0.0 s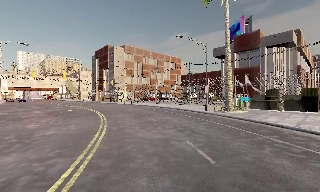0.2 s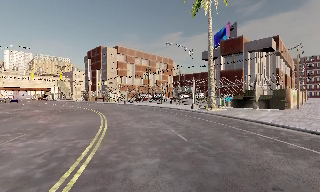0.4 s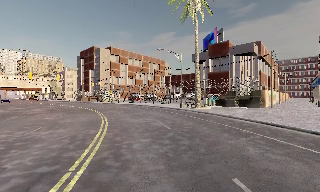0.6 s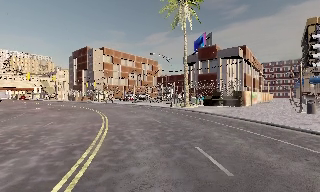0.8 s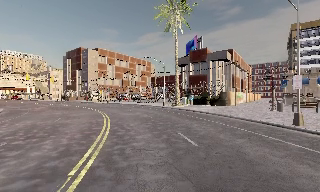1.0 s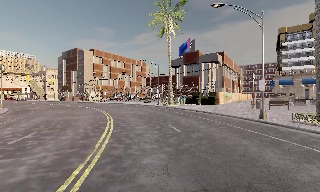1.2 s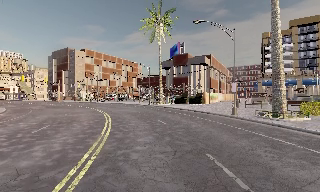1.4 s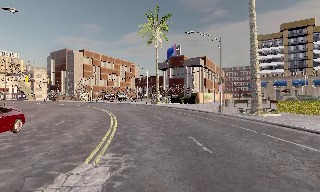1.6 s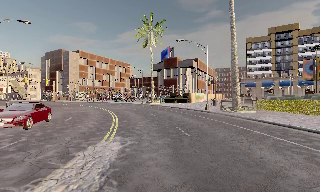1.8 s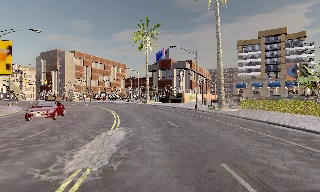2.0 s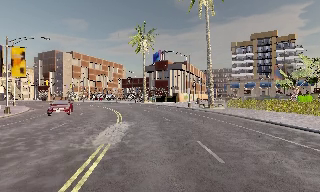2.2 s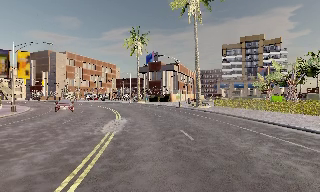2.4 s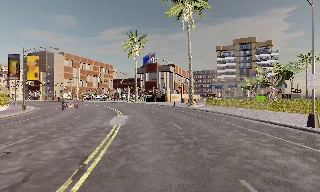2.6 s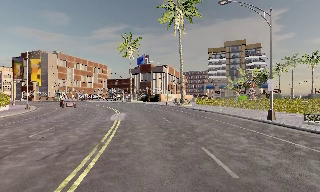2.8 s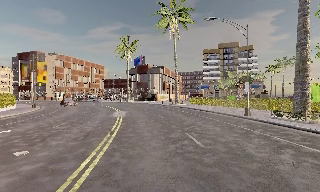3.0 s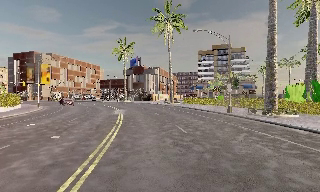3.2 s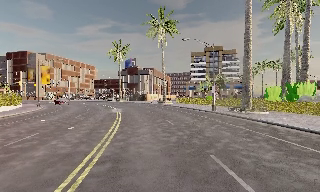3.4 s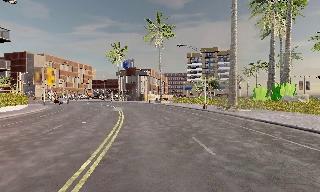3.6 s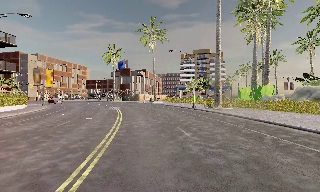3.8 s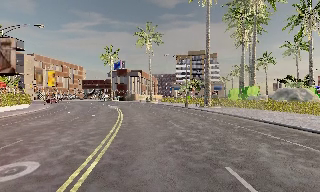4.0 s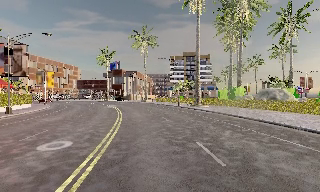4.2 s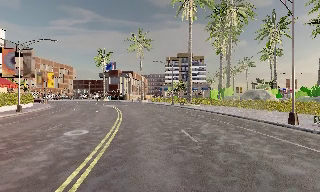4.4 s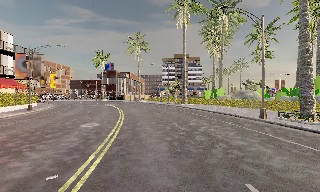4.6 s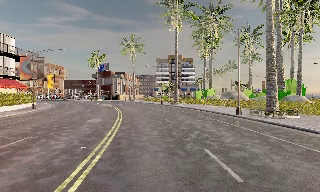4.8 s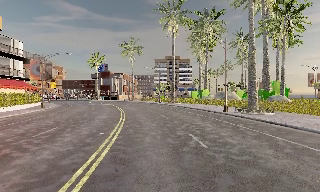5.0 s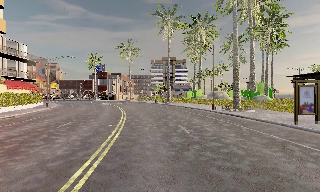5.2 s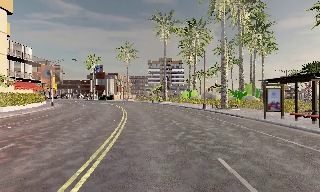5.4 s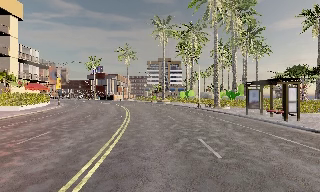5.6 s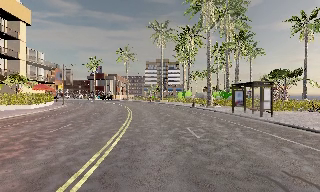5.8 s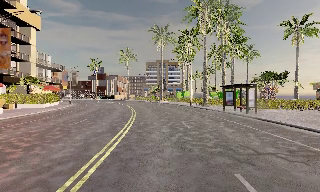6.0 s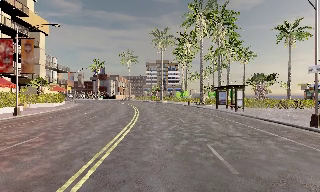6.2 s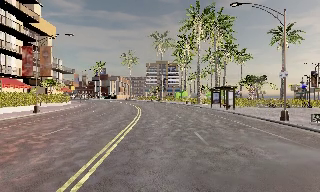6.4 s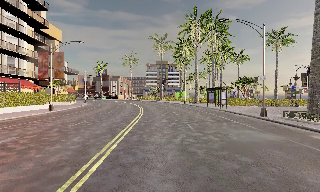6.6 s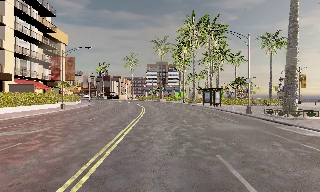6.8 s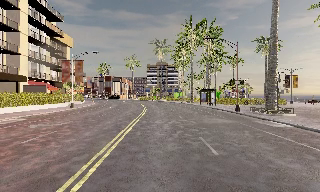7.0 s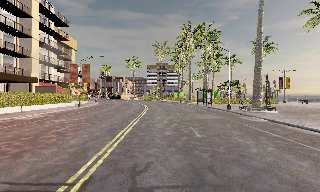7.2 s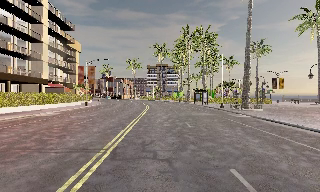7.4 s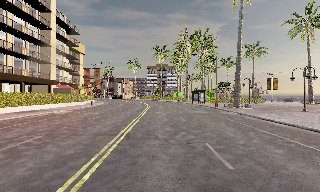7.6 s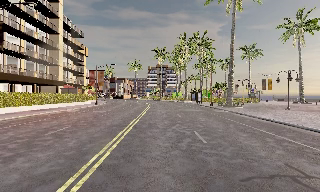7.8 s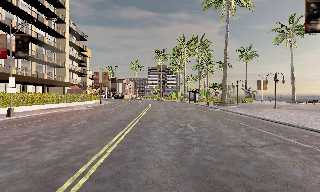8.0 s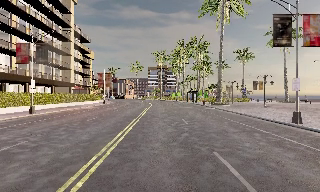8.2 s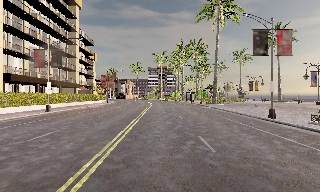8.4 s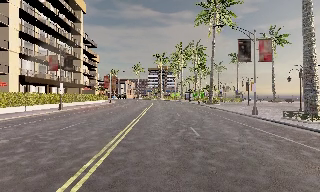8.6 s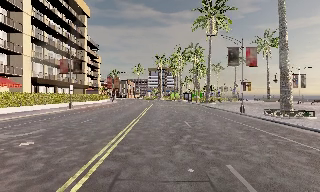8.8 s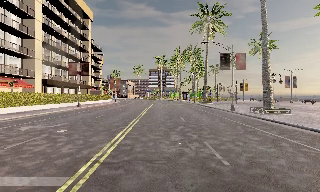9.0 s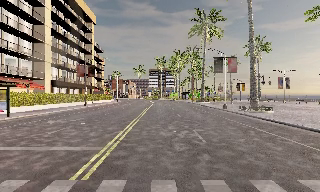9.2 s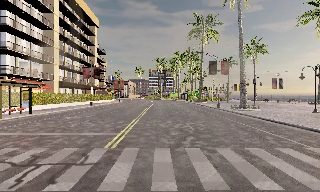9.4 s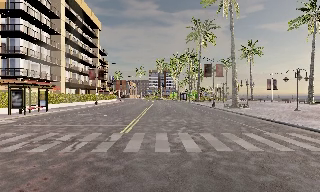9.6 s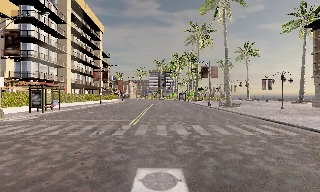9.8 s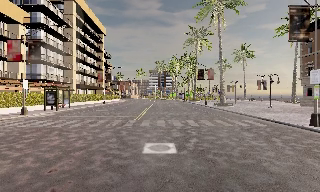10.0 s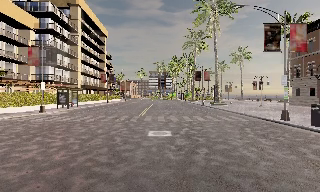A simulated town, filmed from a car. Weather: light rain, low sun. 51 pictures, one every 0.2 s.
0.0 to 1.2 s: The scene slides to the left, as the camera pans about 15 degrees to its right. It travels backward, about 13 m, so what stands in front gets smaller.
1.2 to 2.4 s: The camera travels backward, about 13 m, so what stands in front gets smaller.
2.4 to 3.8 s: The camera swings to its right by about 10 degrees, and the scene slides to the left. It travels backward, about 15 m, so what stands in front gets smaller.
3.8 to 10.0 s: The scene slides to the left, as the camera pans about 10 degrees to its right. It travels backward, about 65 m, so what stands in front gets smaller.
The film runs backward here.
